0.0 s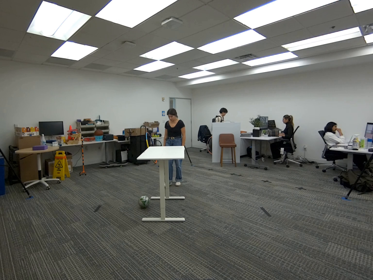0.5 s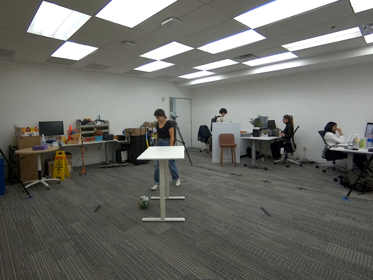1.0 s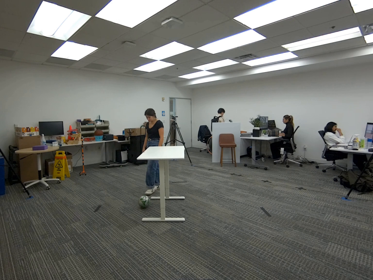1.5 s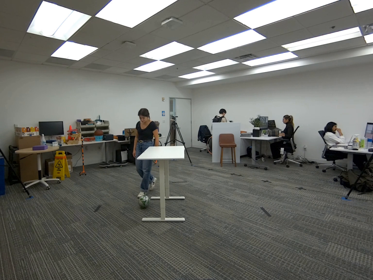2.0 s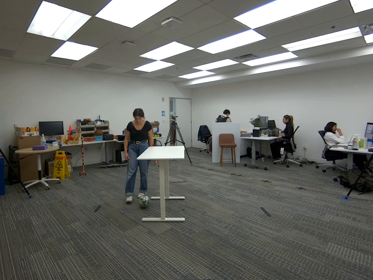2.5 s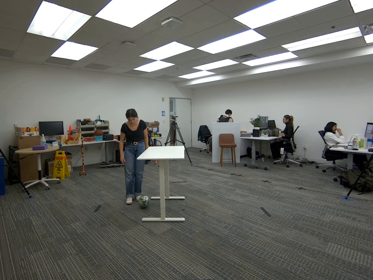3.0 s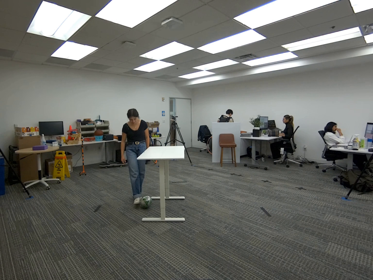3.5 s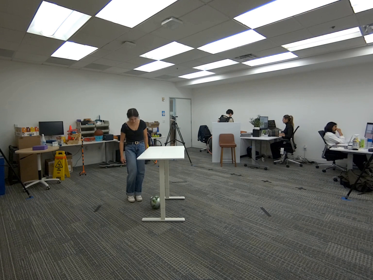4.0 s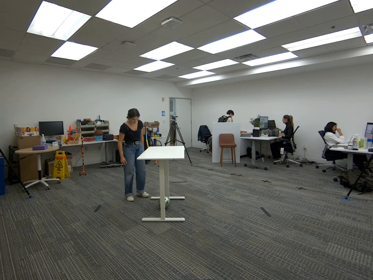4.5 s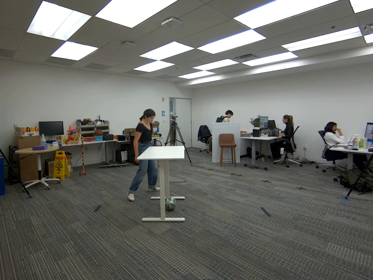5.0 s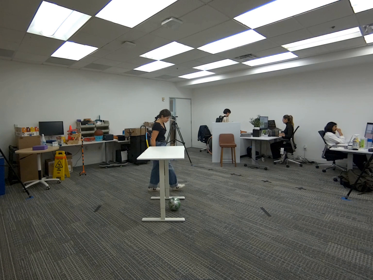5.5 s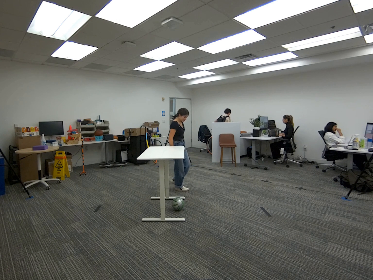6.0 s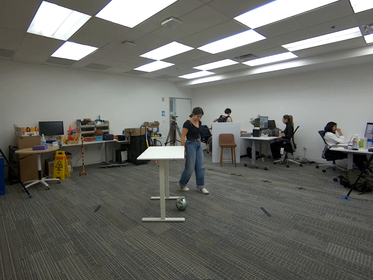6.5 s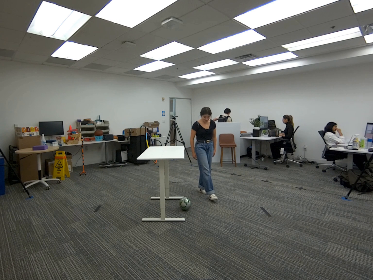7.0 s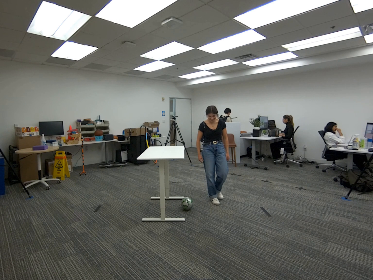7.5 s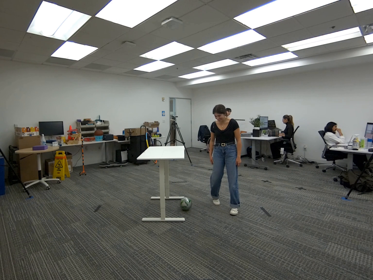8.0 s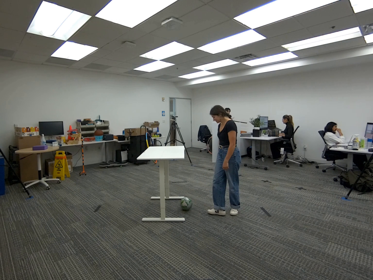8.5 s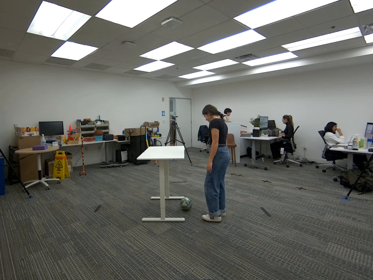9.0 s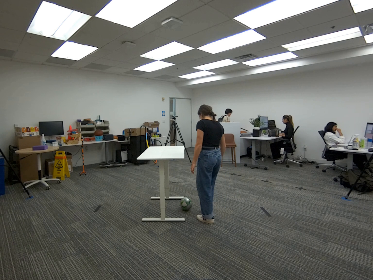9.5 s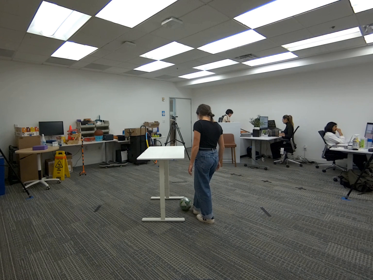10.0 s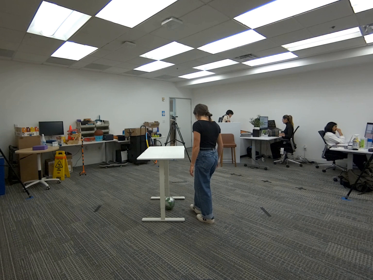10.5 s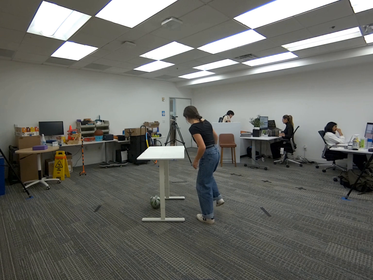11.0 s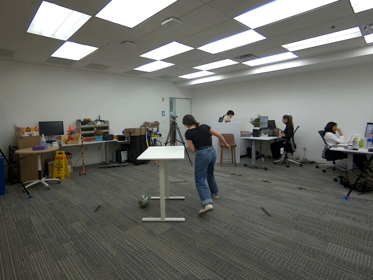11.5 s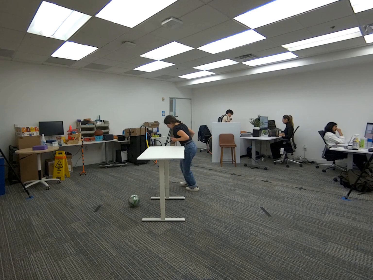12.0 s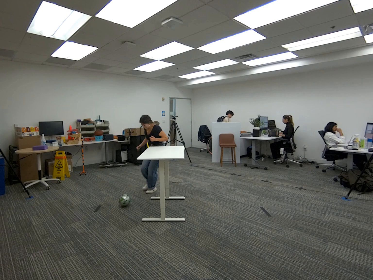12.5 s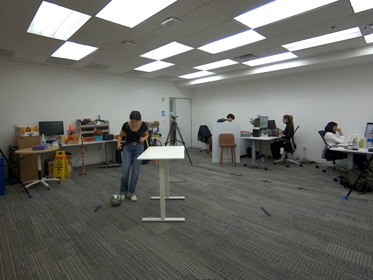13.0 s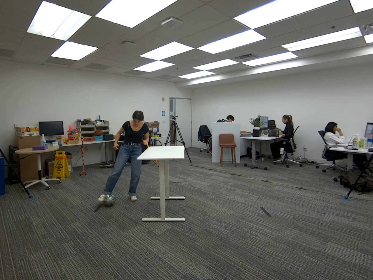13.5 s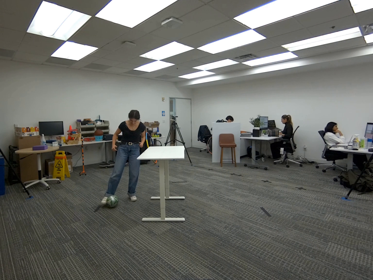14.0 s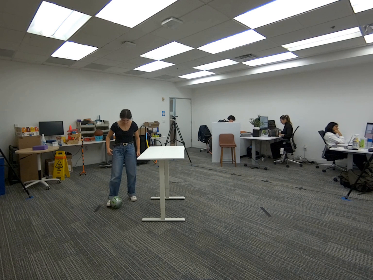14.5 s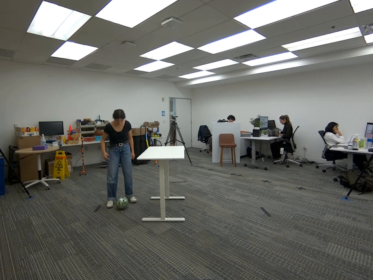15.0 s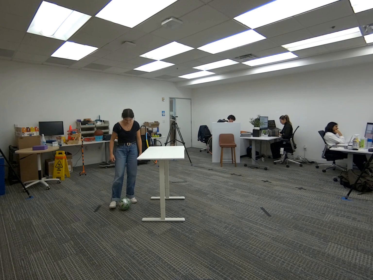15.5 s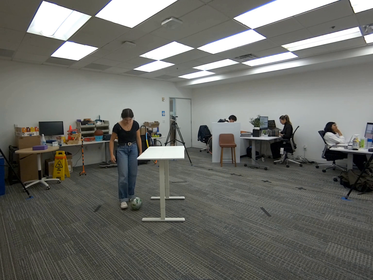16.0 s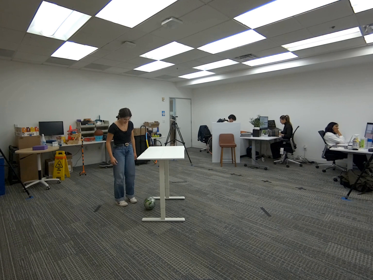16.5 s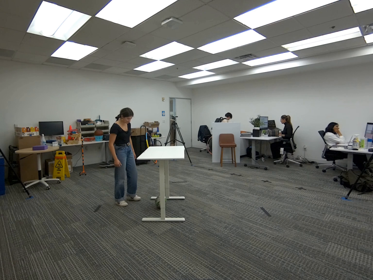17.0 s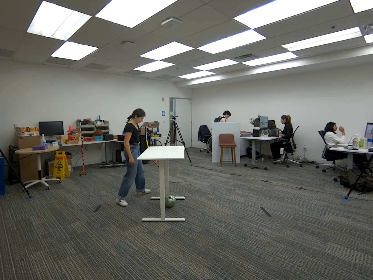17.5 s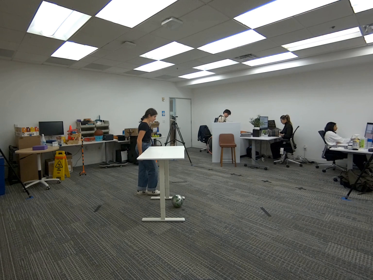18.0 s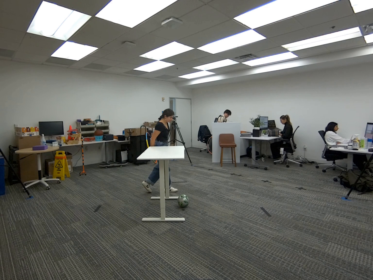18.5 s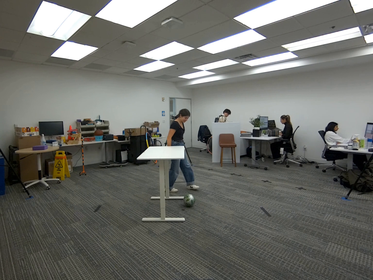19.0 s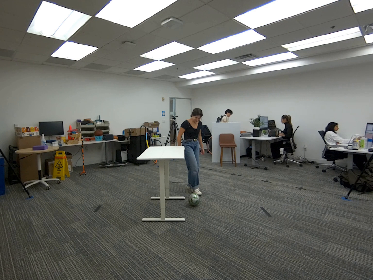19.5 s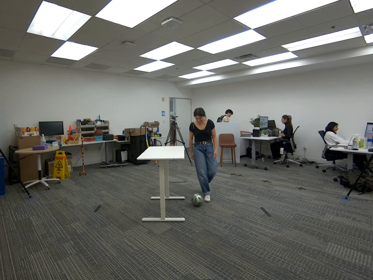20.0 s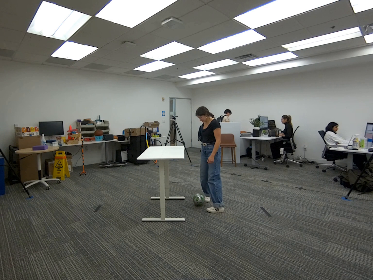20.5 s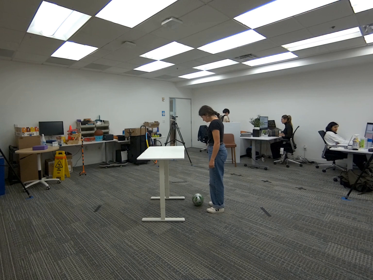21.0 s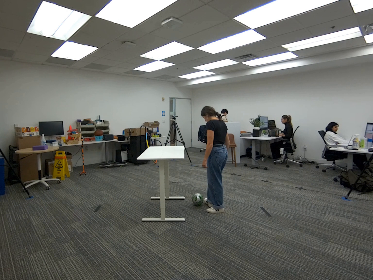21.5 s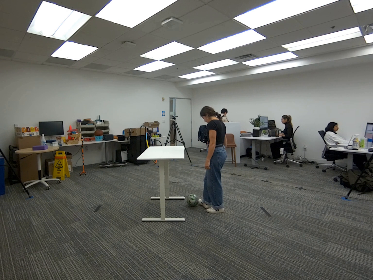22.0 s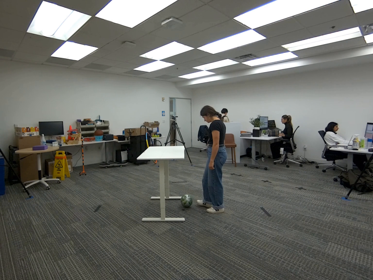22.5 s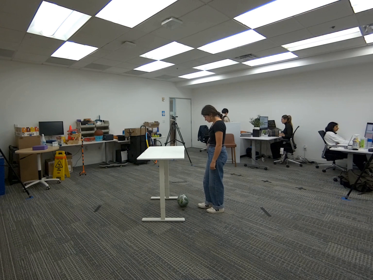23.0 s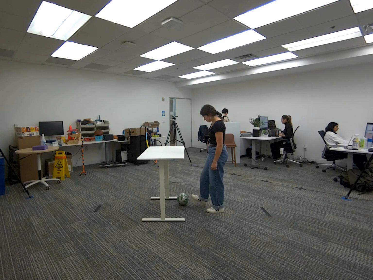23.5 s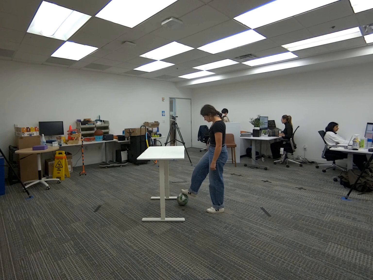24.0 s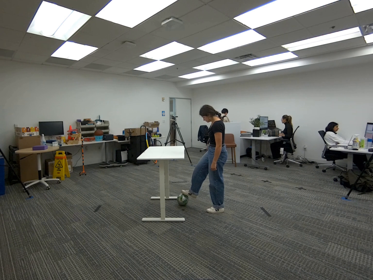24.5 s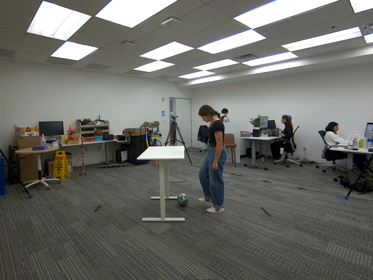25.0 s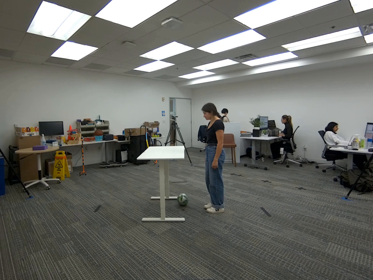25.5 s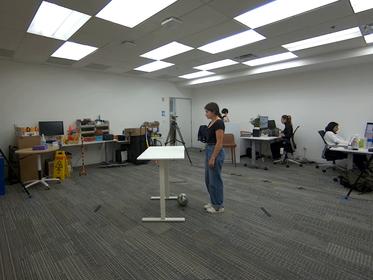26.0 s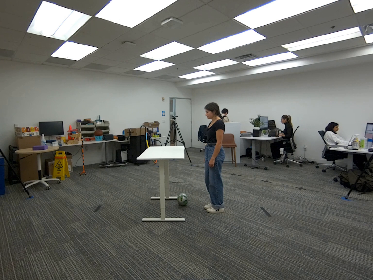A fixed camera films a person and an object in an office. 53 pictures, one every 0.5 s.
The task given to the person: Walk over to the soccer ball and kick the soccer ball under the white desk back and forth.
